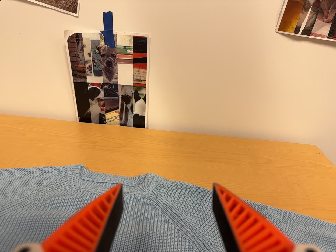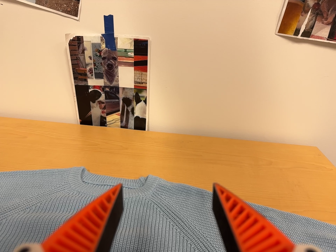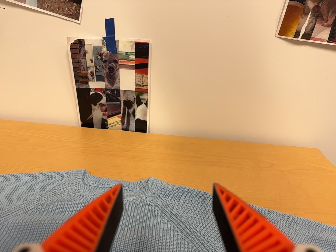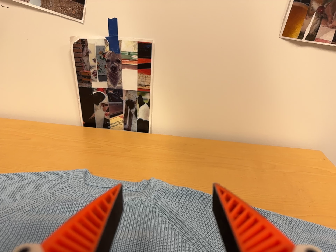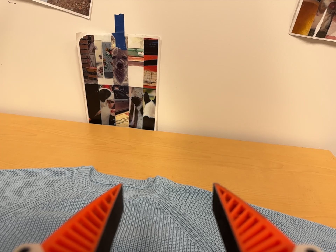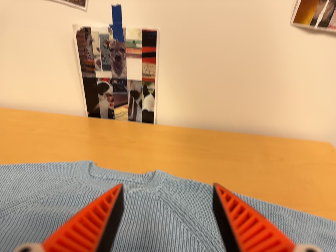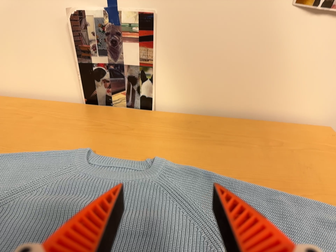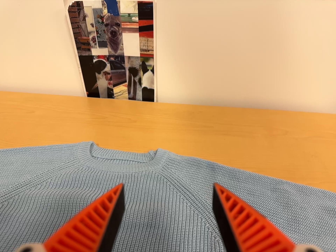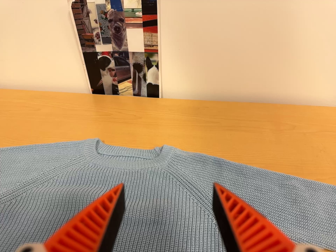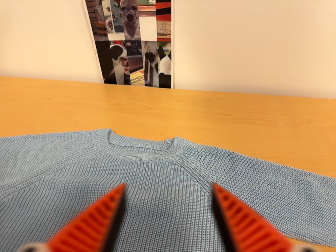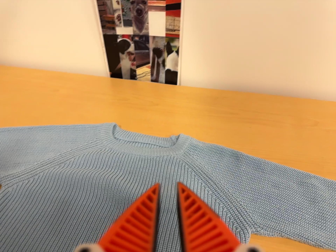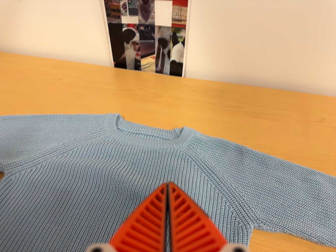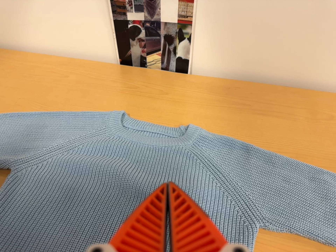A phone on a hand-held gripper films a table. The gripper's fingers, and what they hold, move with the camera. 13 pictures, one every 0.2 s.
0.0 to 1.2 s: The camera shifts only a little, or ends up much as it began.
1.2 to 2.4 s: The camera's aim tips toward the bottom of its view by about 10 degrees, and the scene shifts upward.
The film runs backward here.
